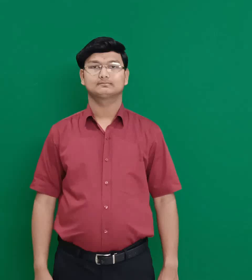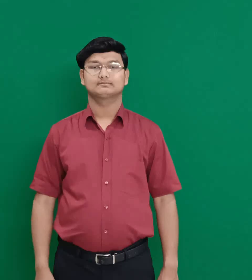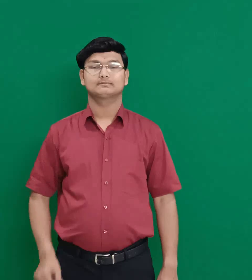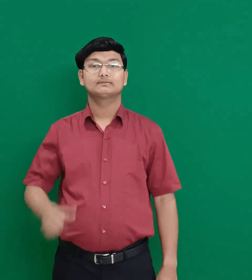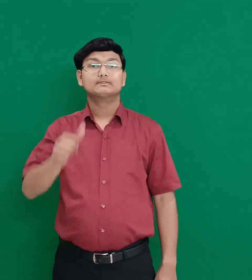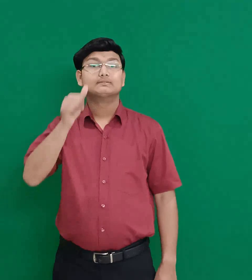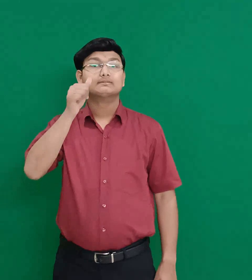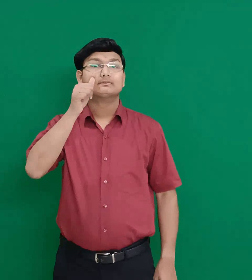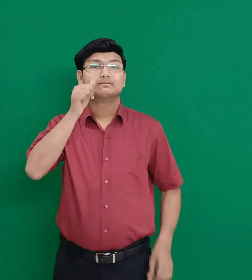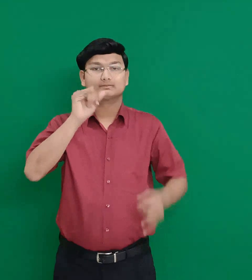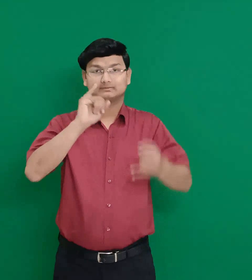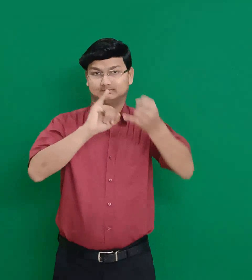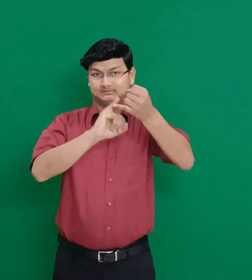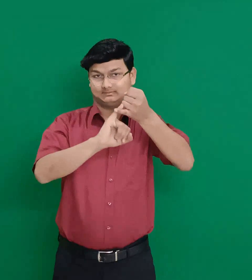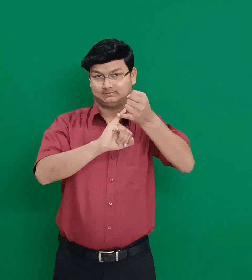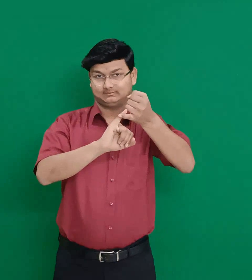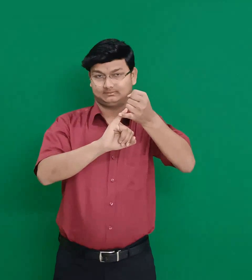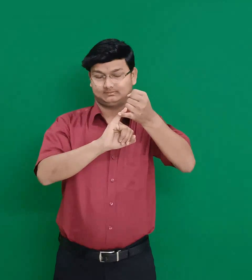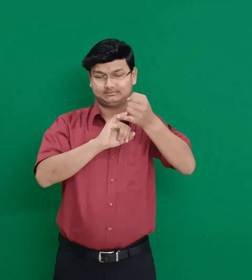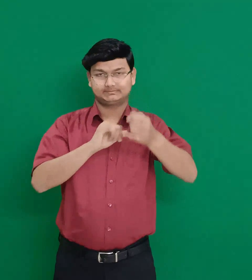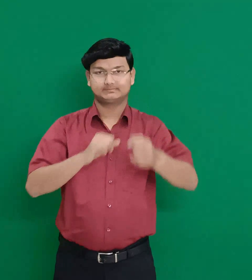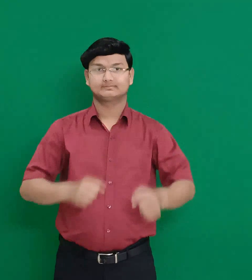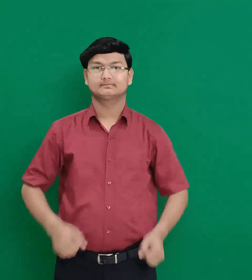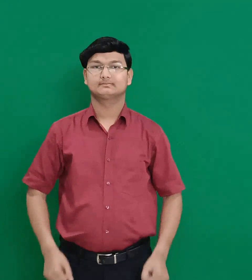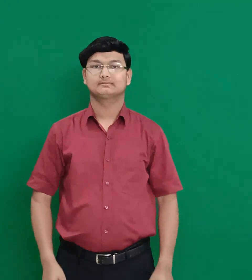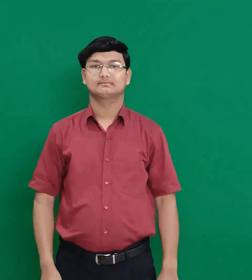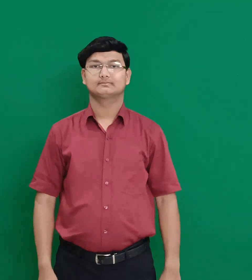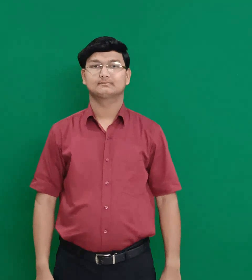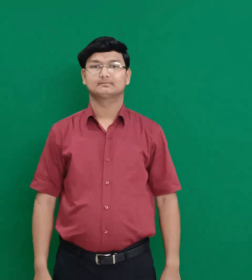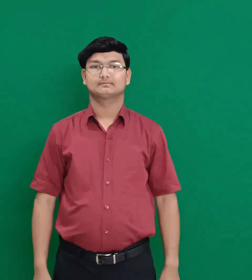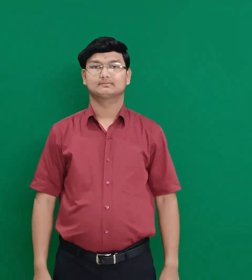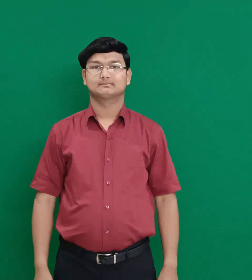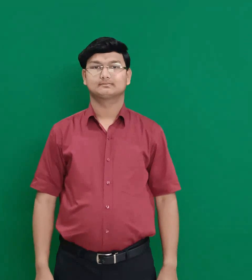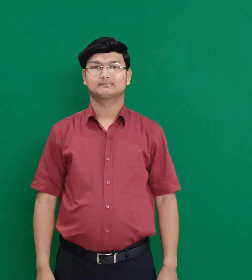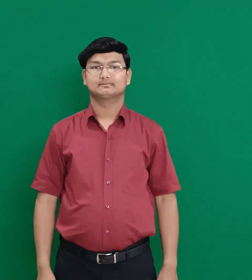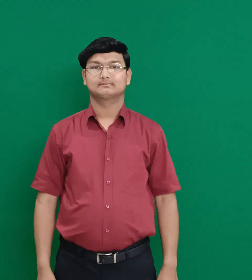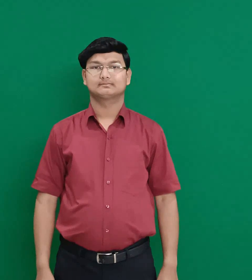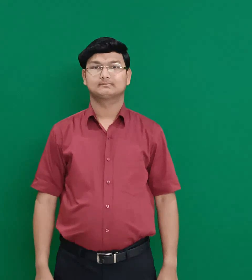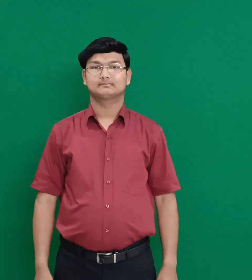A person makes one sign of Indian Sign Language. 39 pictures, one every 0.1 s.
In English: artstarchus
